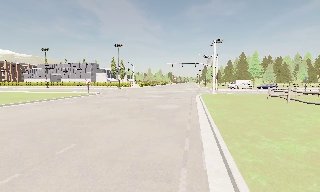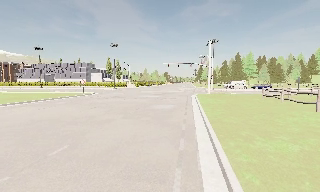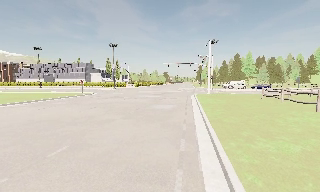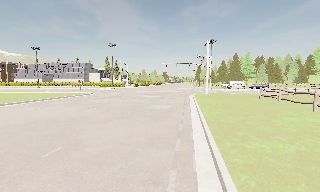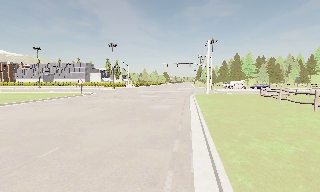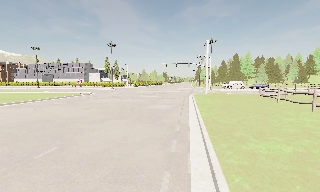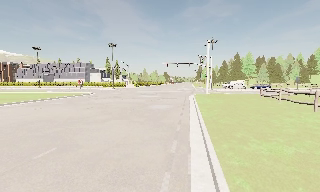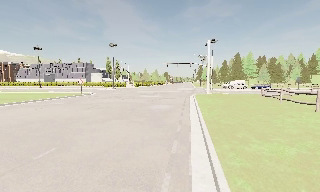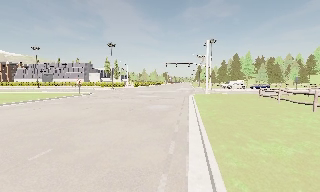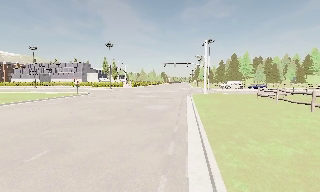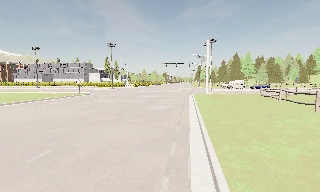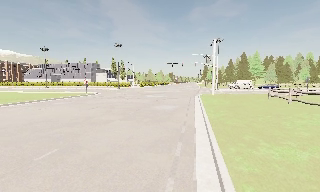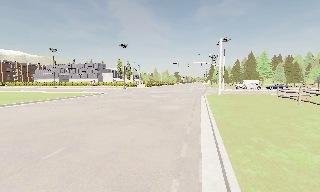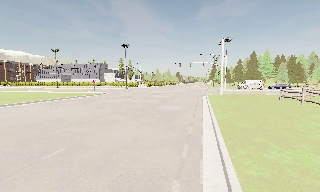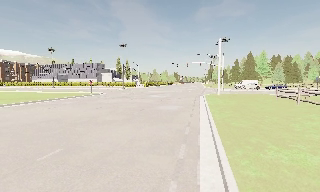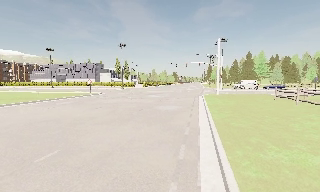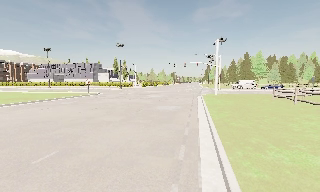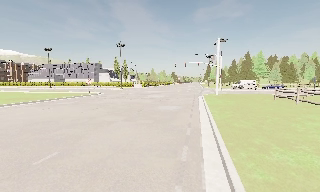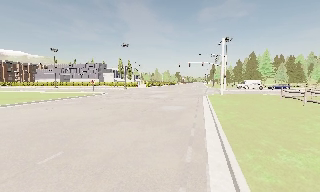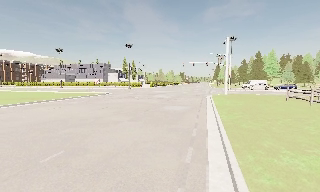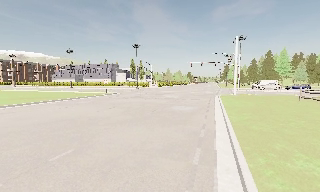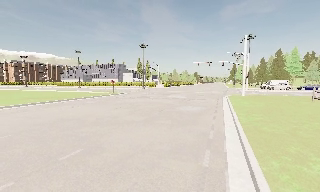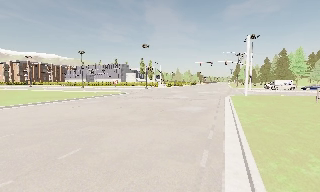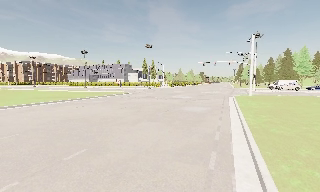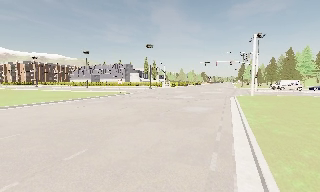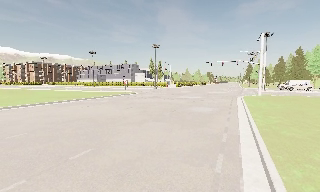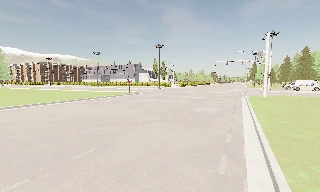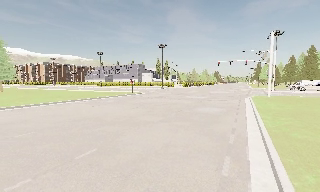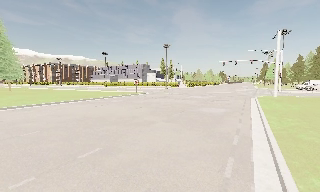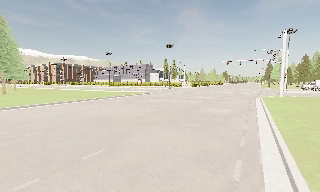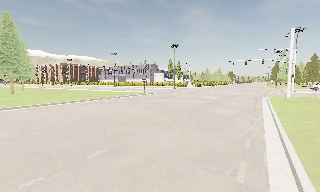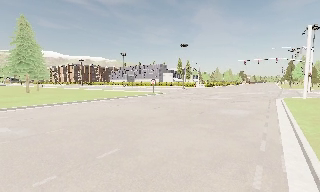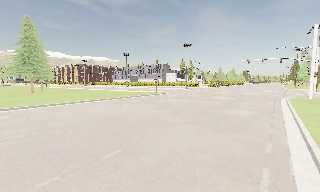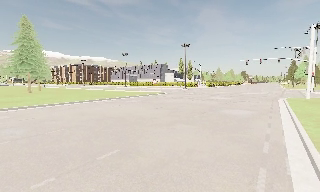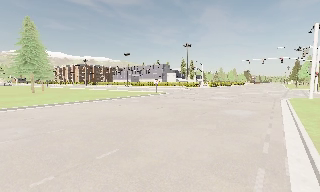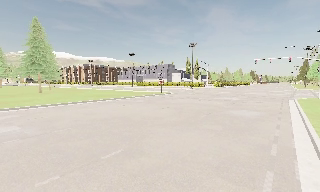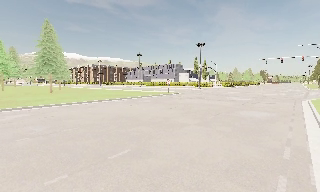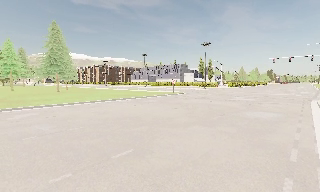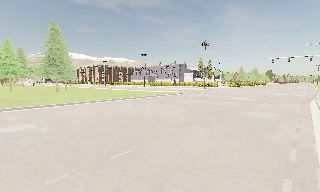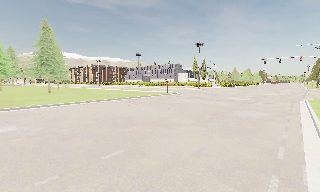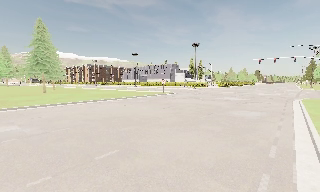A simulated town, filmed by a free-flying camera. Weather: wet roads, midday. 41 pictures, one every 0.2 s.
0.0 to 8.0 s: The camera pans to its left, which is counterclockwise from overhead, by about 25 degrees. It travels forward and to its right, about 1.5 m, so what stands in front looms larger.
The film runs forward here.
